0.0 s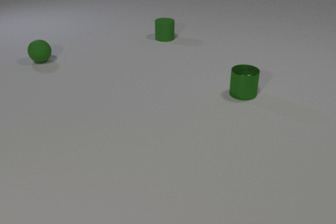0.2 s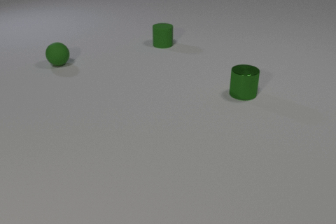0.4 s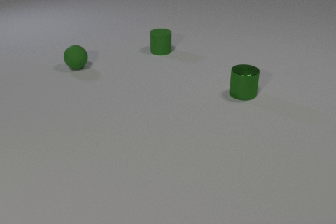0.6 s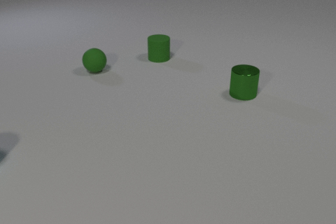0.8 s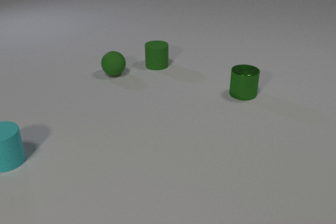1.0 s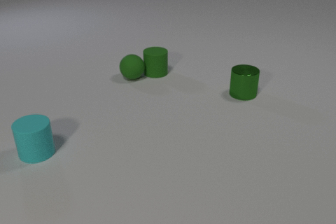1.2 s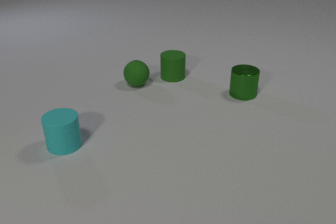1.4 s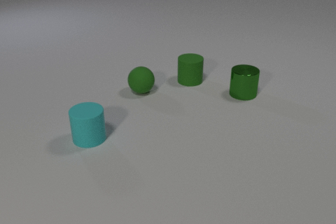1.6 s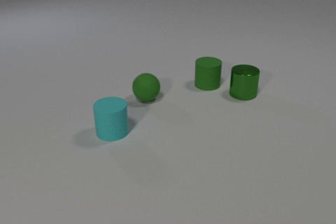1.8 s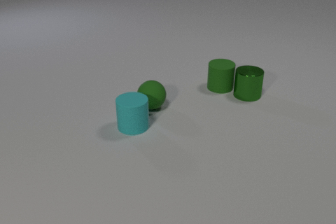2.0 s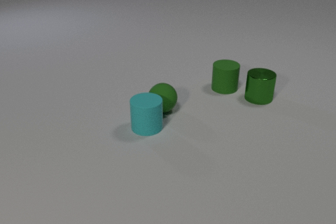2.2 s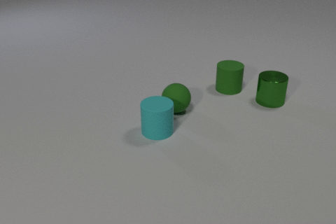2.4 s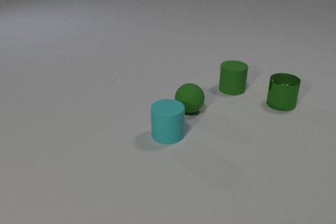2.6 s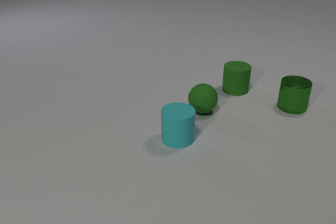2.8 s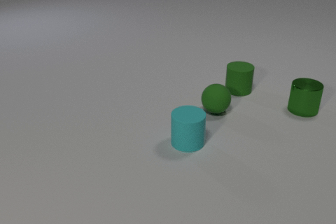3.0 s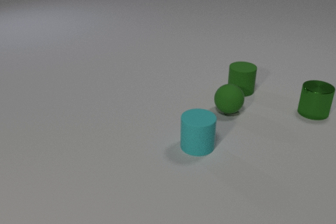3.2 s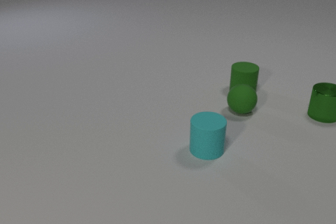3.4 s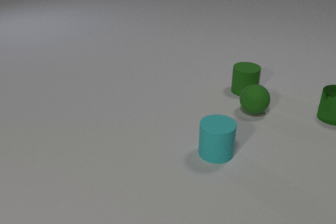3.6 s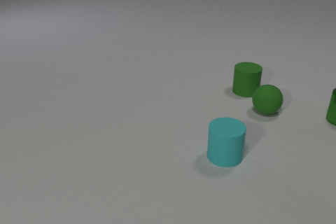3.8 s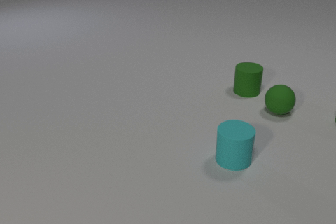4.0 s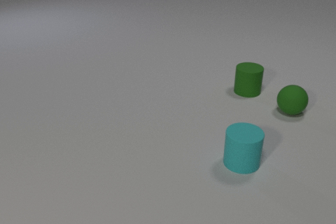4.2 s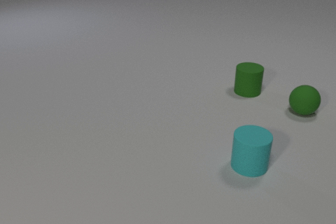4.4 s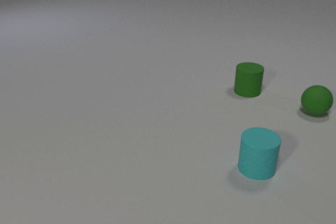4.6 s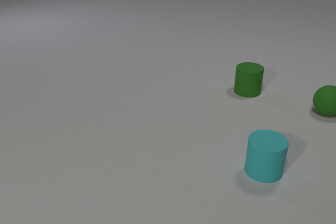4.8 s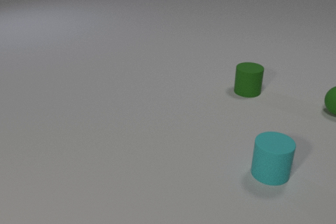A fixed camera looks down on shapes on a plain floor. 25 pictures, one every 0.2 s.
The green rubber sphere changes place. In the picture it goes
to the right.
The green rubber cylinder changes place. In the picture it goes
toward the camera.
0.0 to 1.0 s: The green rubber sphere rolls to the right and toward the camera. The green rubber cylinder slides toward the camera. The cyan rubber cylinder comes in at the left edge, slides to the right. The green rubber sphere and the green rubber cylinder collide.
1.0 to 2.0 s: The green rubber sphere rolls toward the camera and to the right. The green rubber cylinder slides to the right and toward the camera. The green metal cylinder slides to the right. The cyan rubber cylinder slides to the right. The green rubber cylinder and the green metal cylinder collide. The green rubber sphere and the cyan rubber cylinder collide.
2.0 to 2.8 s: The green rubber sphere rolls to the right. The green rubber cylinder slides to the right. The green metal cylinder slides to the right. The cyan rubber cylinder slides to the right and toward the camera.
2.8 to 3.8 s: The green rubber sphere rolls to the right. The green rubber cylinder slides to the right. The green metal cylinder slides to the right. The cyan rubber cylinder slides to the right and toward the camera.
3.8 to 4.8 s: The green rubber sphere rolls to the right. The cyan rubber cylinder slides to the right.
How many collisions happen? 3.
What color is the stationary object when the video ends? green.
Are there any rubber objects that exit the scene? no.
